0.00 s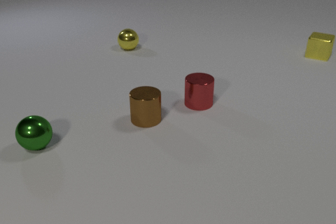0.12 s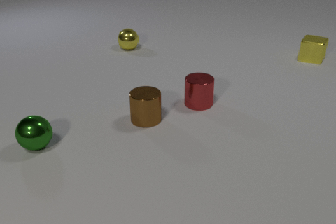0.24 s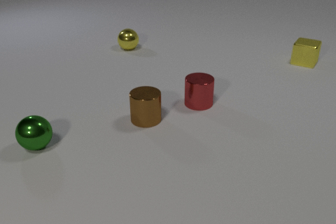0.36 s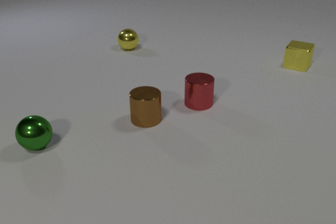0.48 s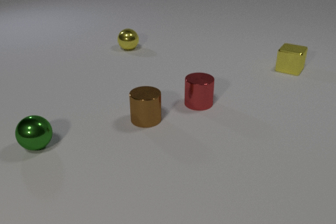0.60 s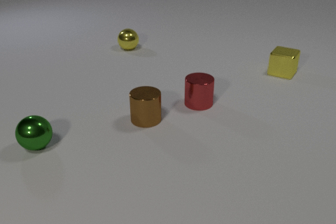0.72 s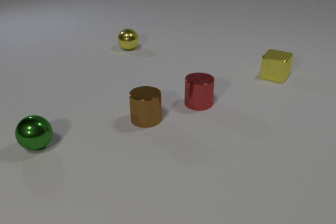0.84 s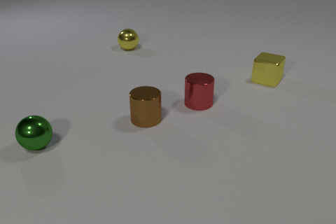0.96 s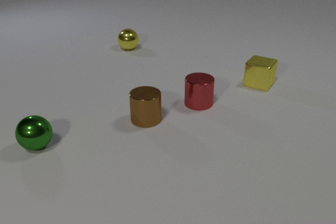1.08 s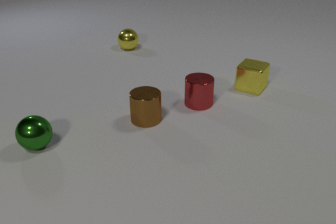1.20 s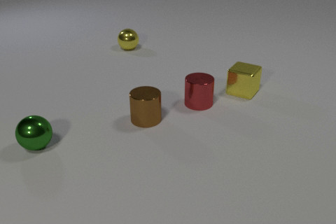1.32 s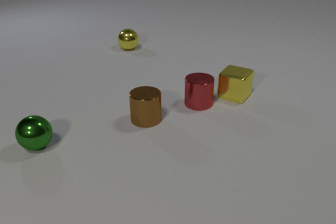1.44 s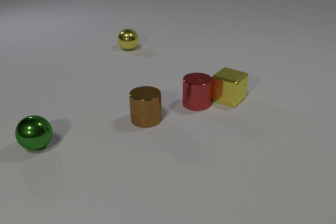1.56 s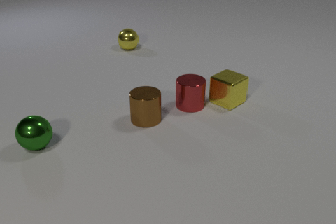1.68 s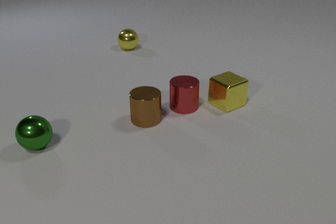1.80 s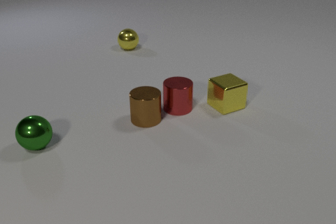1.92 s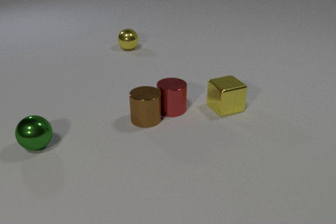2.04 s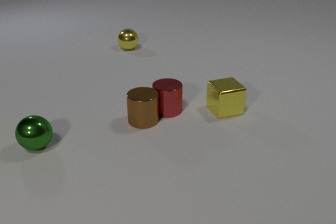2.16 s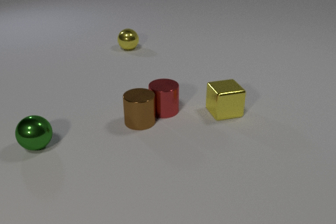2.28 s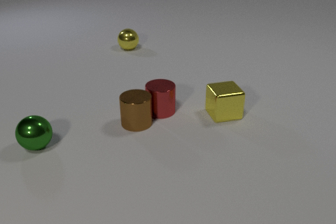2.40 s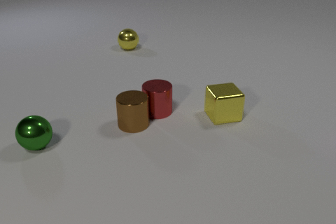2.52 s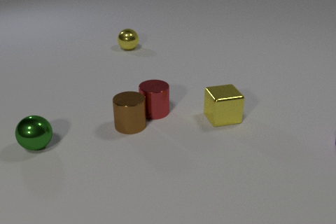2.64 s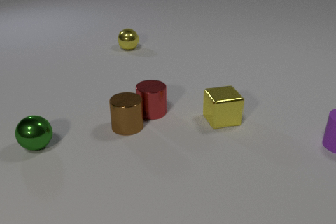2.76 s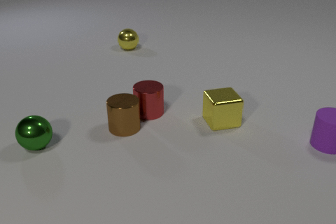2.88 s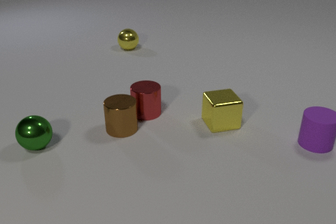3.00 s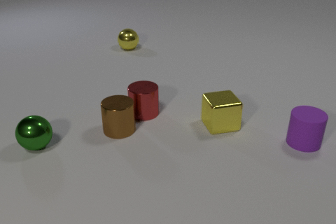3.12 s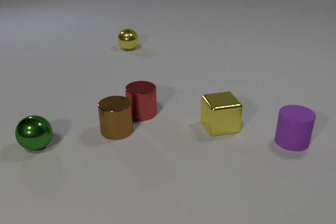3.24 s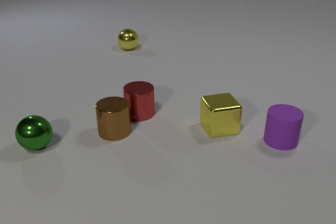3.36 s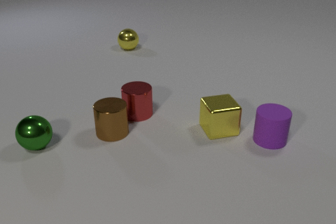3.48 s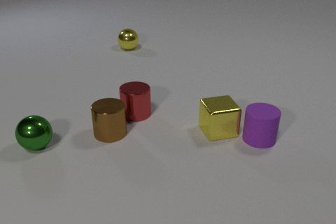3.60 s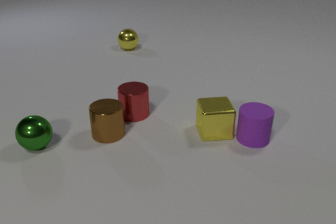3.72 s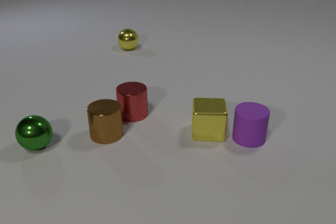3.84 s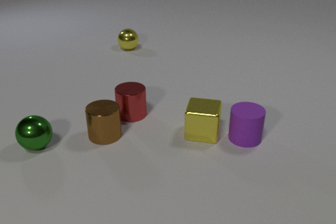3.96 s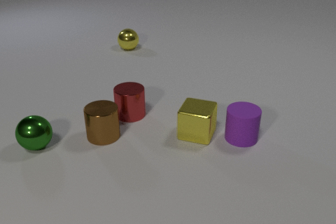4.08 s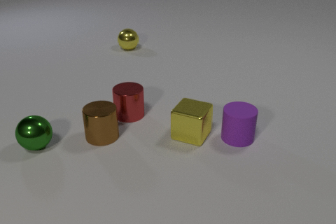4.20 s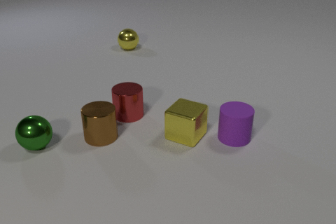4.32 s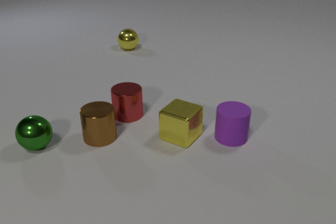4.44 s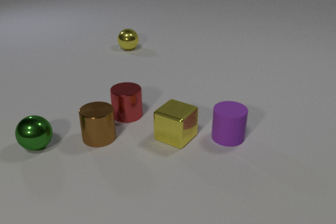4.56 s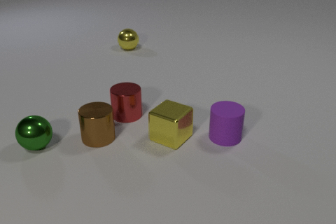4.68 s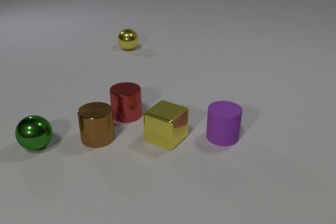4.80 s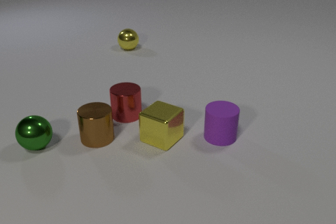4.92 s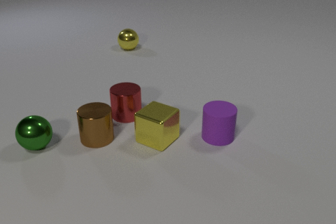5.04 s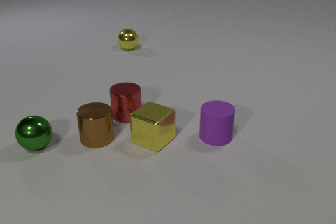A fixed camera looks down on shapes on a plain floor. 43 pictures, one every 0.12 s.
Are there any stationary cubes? no.
What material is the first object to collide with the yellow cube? metal.
How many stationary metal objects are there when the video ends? 4.
0.00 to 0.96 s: The yellow metal cube slides toward the camera and to the left.
0.96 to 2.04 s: The yellow metal cube slides toward the camera and to the left, spins clockwise seen from above by about 45 degrees, its near face sliding to the left. The red metal cylinder slides to the left and toward the camera. The yellow metal cube and the red metal cylinder collide. The red metal cylinder and the brown metal cylinder collide.
2.04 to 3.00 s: The yellow metal cube slides toward the camera. The red metal cylinder slides to the left. The brown metal cylinder slides to the left and toward the camera. The purple rubber cylinder comes in at the right edge, slides to the left.
3.00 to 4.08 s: The yellow metal cube slides to the left and toward the camera, spins clockwise seen from above by about 45 degrees, its near face sliding to the left. The red metal cylinder slides to the left. The brown metal cylinder slides to the left and toward the camera. The purple rubber cylinder slides to the left. The yellow metal cube and the purple rubber cylinder collide.
4.08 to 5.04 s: The yellow metal cube slides to the left. The purple rubber cylinder slides to the left.
